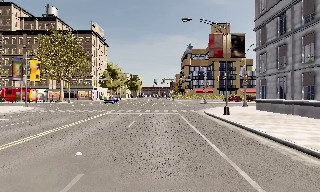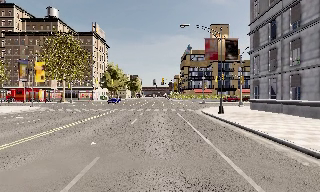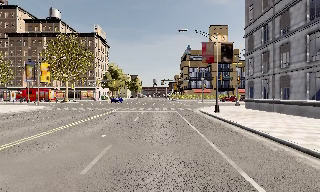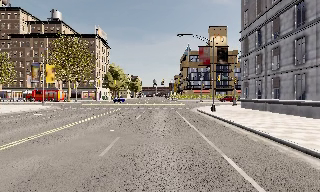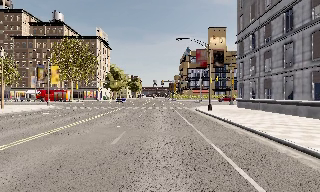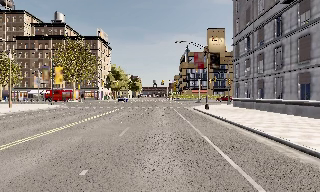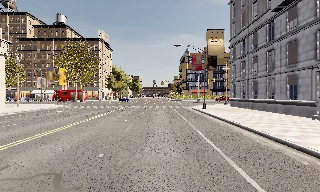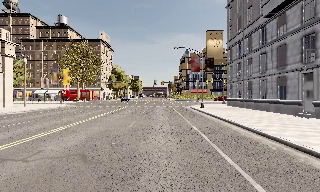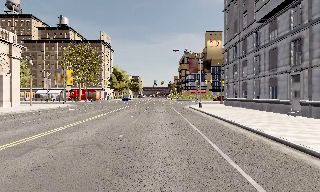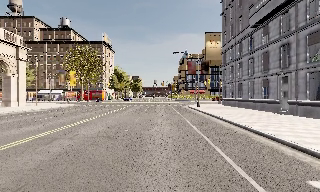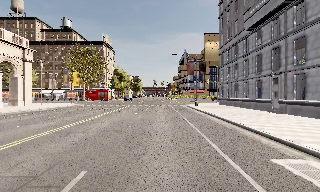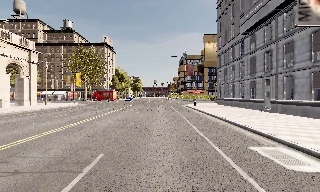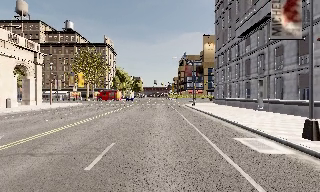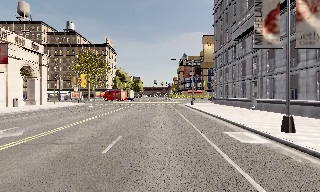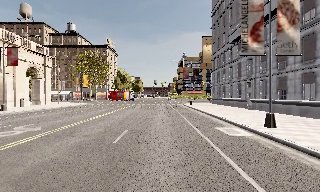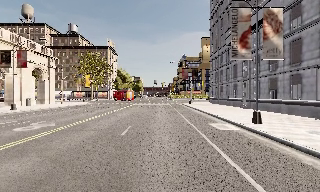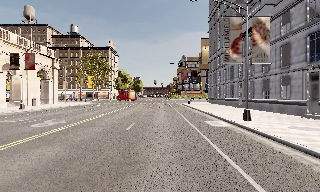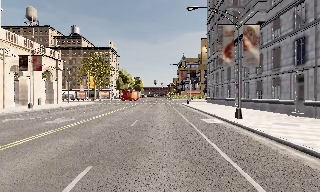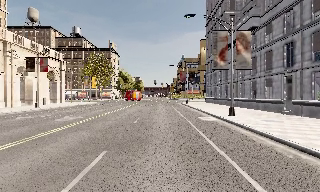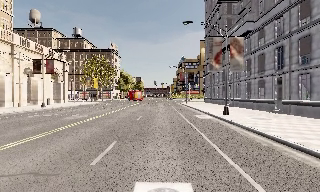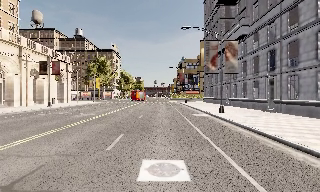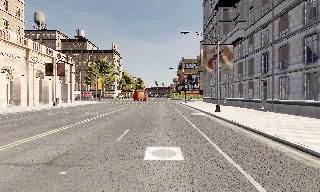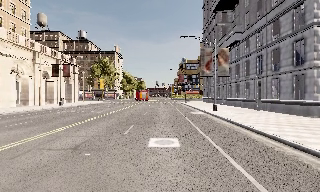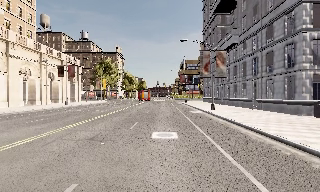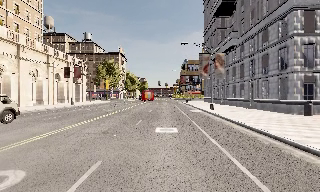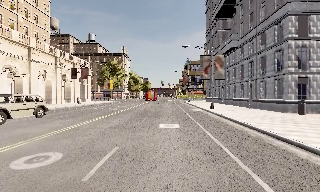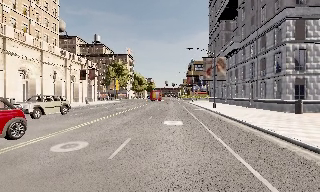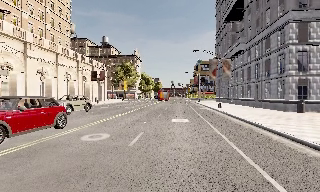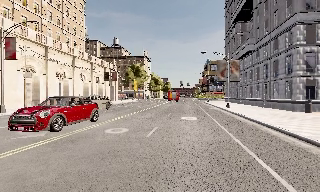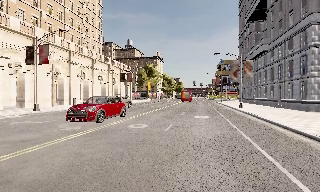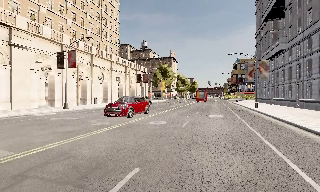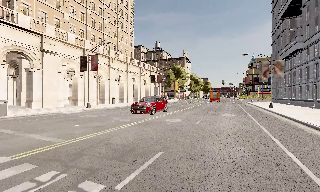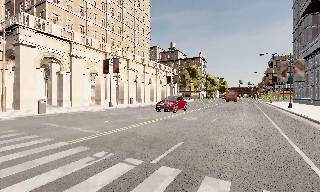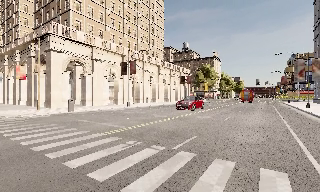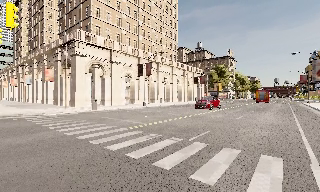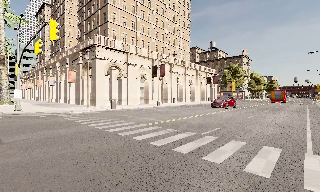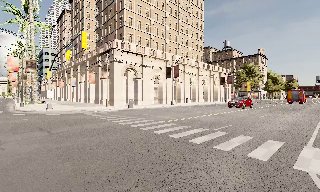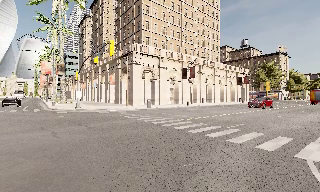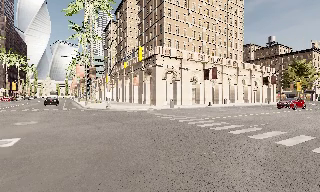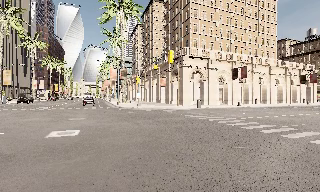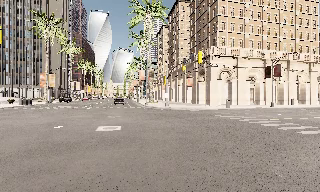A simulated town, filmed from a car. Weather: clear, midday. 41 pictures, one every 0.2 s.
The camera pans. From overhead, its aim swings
counterclockwise.
The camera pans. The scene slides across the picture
to the right.
0.0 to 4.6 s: The camera travels backward, about 25 m, so what stands in front gets smaller.
4.6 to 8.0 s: The camera pans to its left, which is counterclockwise from overhead, by about 75 degrees. It travels backward, about 18 m.
The film runs backward here.
